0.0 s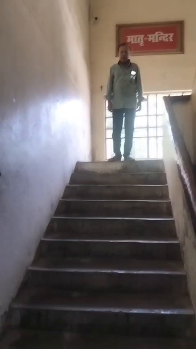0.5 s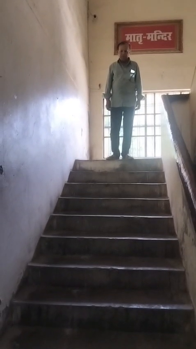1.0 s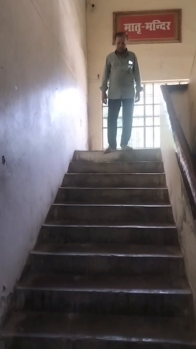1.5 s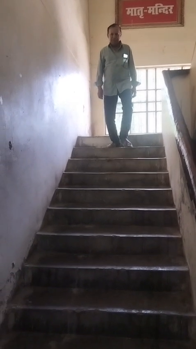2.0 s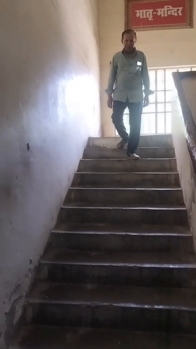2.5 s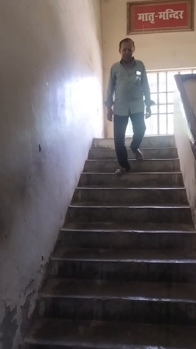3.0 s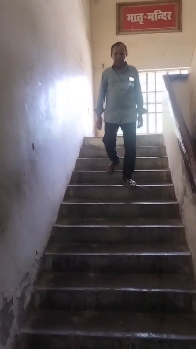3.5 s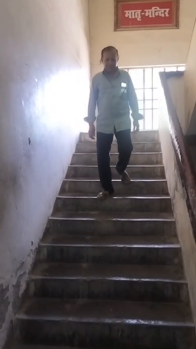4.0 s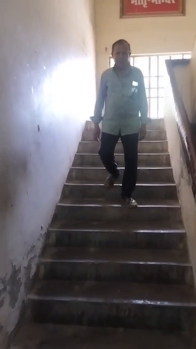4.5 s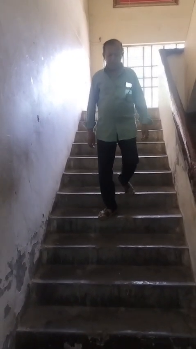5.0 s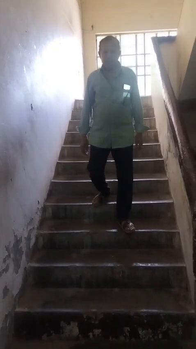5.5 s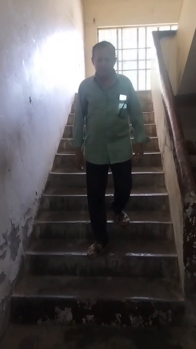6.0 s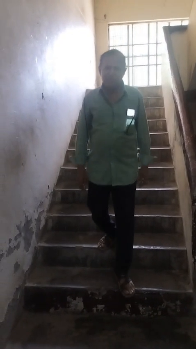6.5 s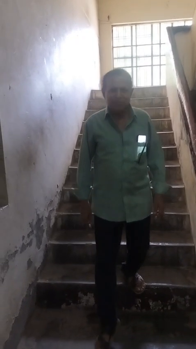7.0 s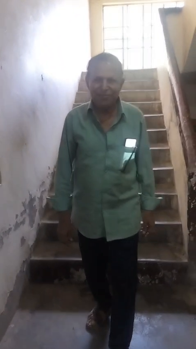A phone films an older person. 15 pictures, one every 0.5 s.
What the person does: Going down stairs.
